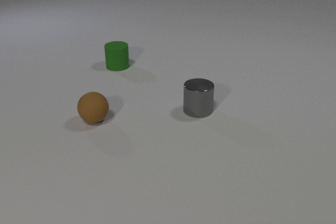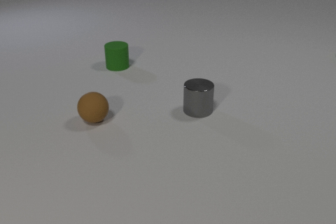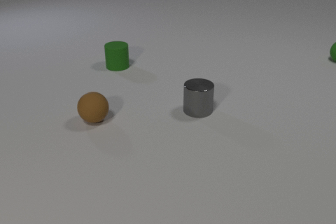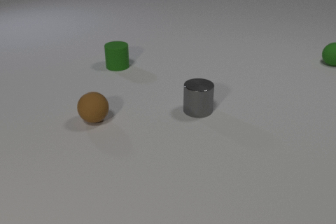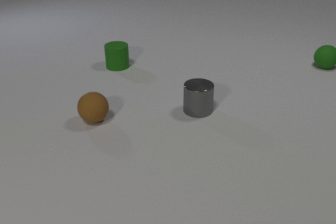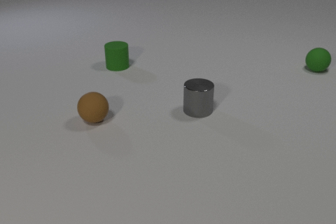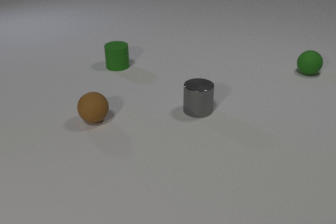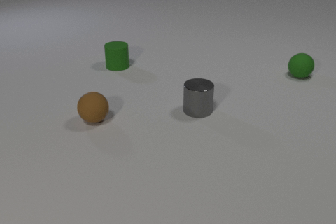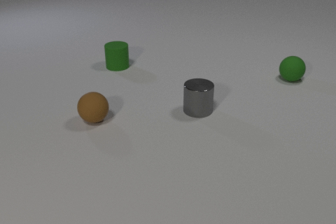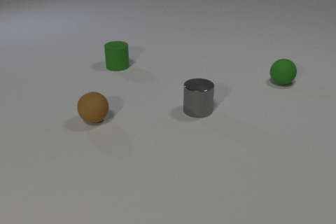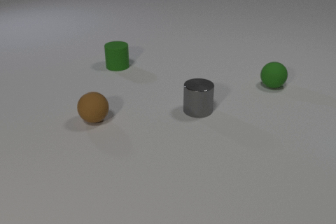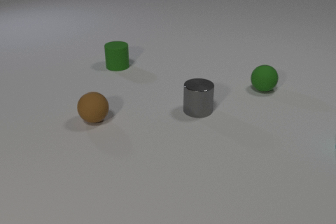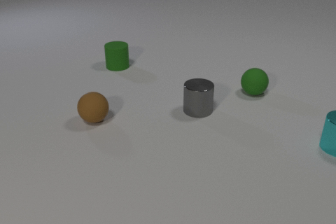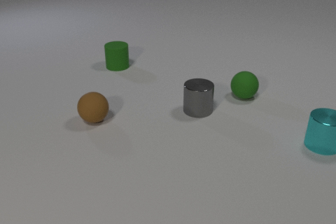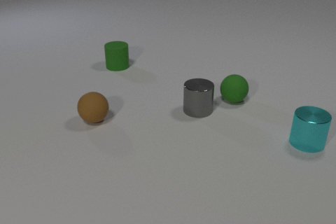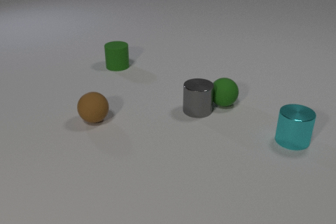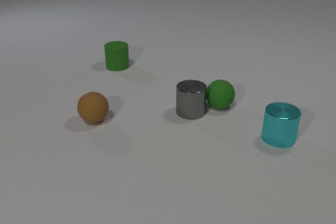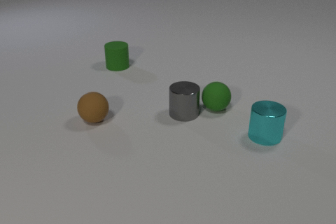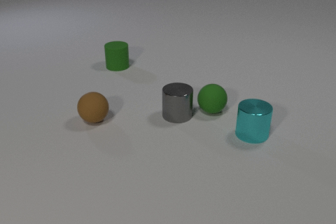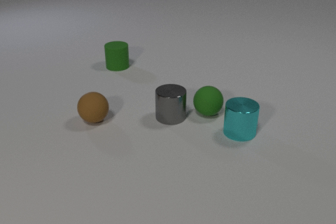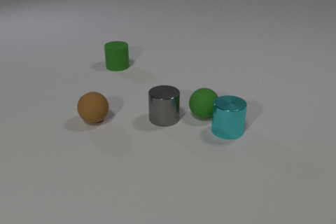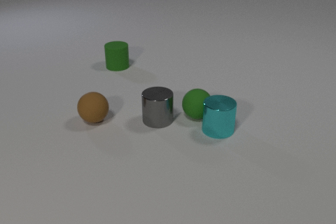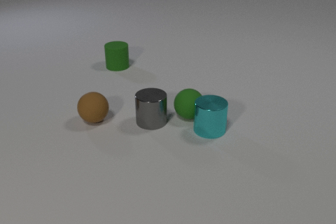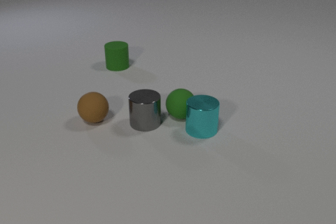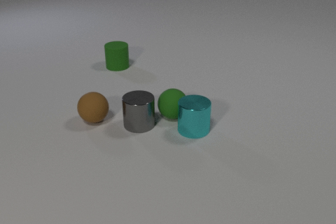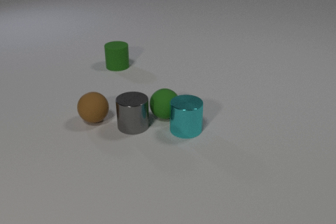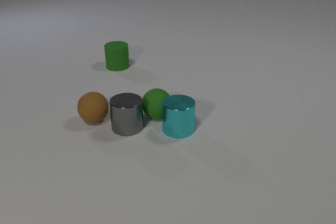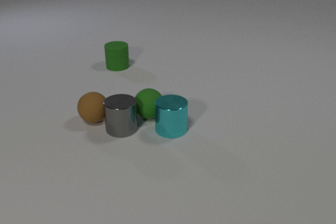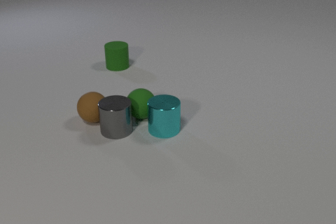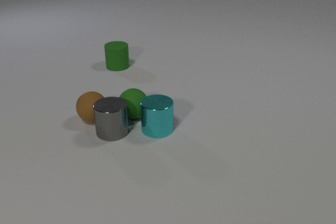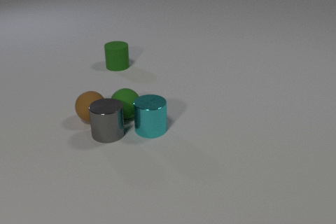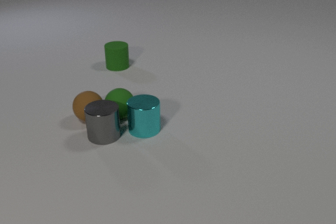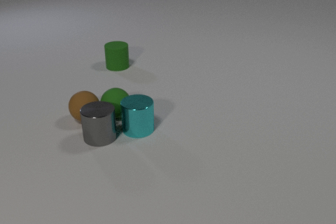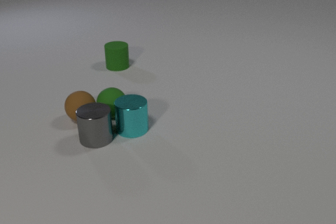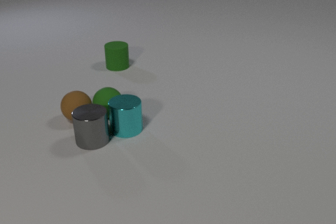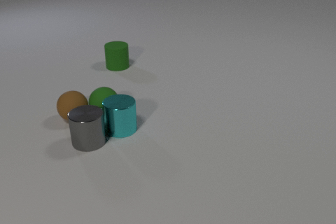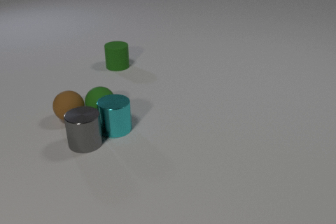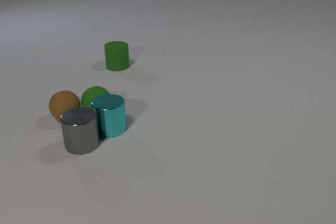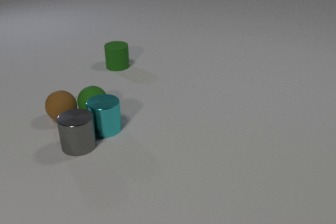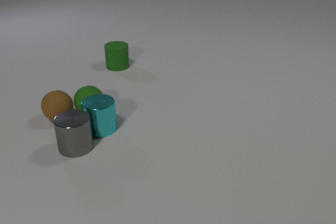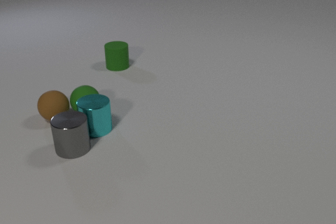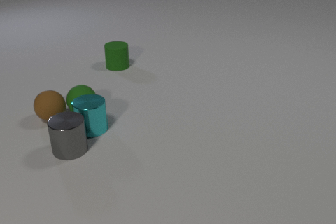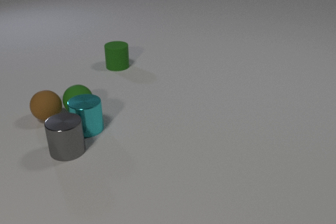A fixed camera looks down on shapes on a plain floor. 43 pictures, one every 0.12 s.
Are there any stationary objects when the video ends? yes.
What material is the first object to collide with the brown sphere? metal.
How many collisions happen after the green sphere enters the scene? 4.
0.00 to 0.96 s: The green rubber sphere comes in at the right edge, rolls toward the camera and to the left.
0.96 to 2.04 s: The green rubber sphere rolls toward the camera and to the left. The gray metal cylinder slides to the left and toward the camera. The cyan metal cylinder comes in at the right edge, slides to the left. The green rubber sphere and the gray metal cylinder collide.
2.04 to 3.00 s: The green rubber sphere rolls to the left. The gray metal cylinder slides to the left and toward the camera. The cyan metal cylinder slides to the left. The green rubber sphere and the cyan metal cylinder collide.
3.00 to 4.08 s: The green rubber sphere rolls to the left. The gray metal cylinder slides to the left and toward the camera. The cyan metal cylinder slides to the left. The brown rubber sphere rolls to the left. The gray metal cylinder and the brown rubber sphere collide. The green rubber sphere and the brown rubber sphere collide.
4.08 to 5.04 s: The green rubber sphere rolls to the left. The gray metal cylinder slides to the left and toward the camera. The cyan metal cylinder slides to the left. The brown rubber sphere rolls to the left.
